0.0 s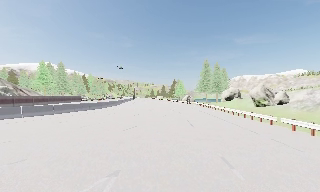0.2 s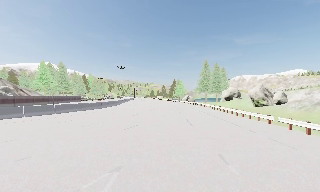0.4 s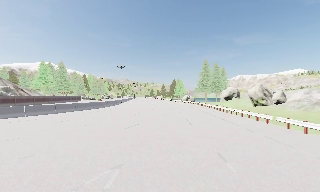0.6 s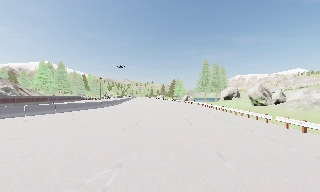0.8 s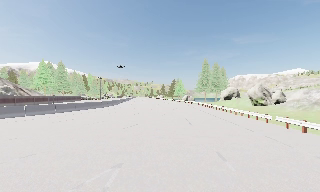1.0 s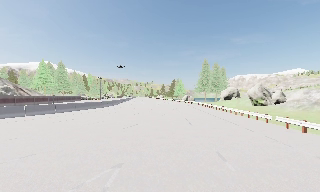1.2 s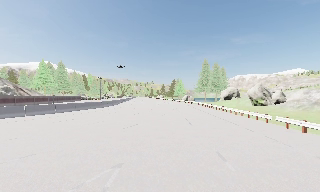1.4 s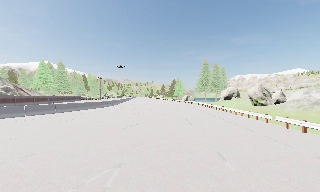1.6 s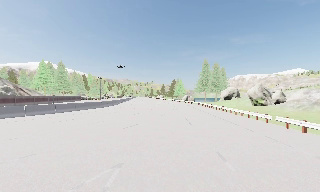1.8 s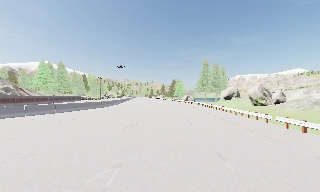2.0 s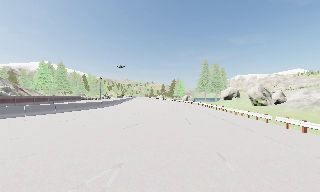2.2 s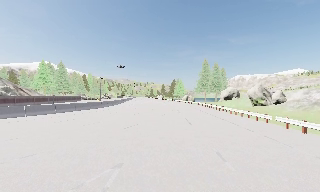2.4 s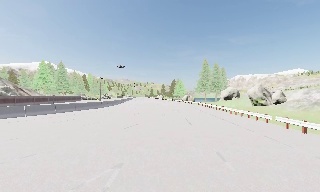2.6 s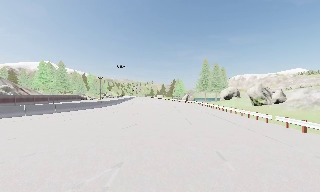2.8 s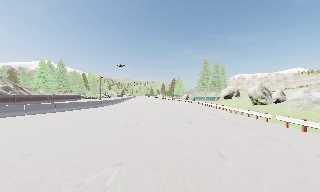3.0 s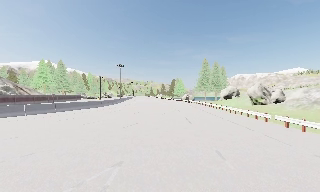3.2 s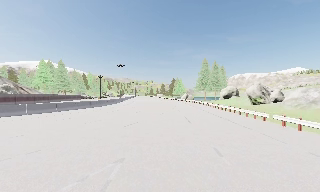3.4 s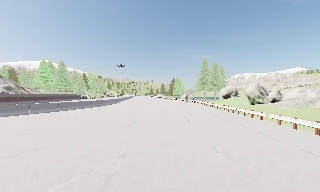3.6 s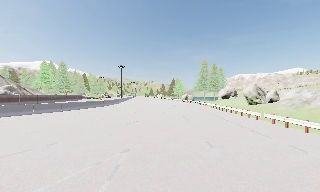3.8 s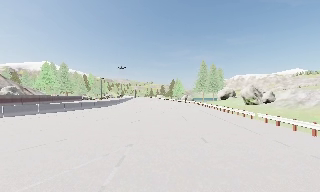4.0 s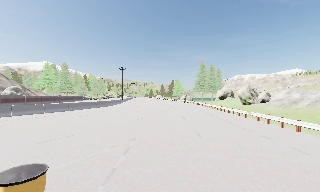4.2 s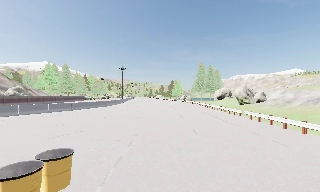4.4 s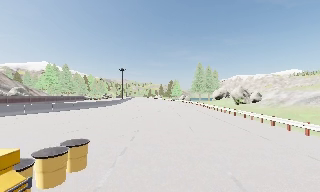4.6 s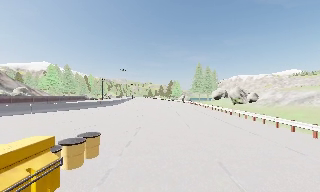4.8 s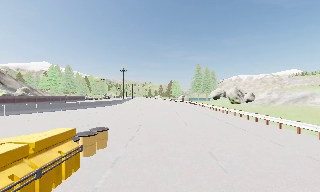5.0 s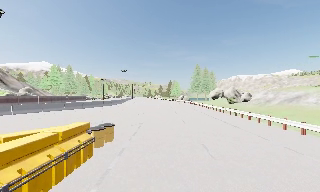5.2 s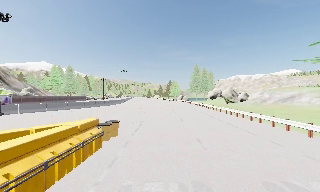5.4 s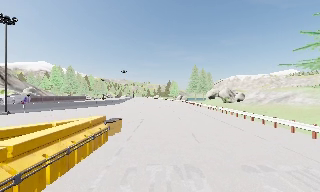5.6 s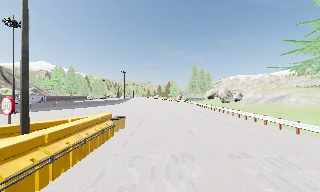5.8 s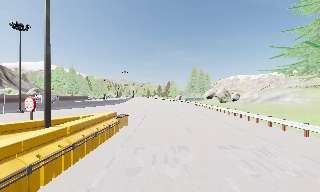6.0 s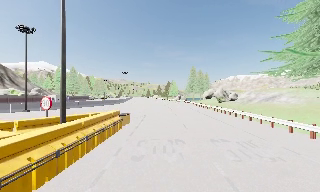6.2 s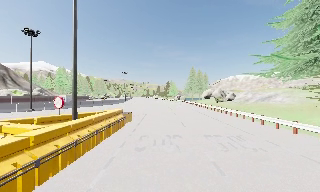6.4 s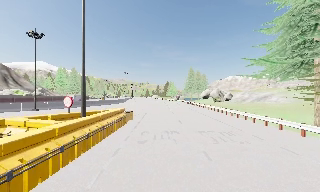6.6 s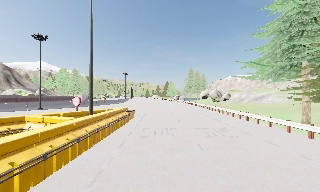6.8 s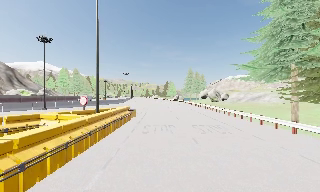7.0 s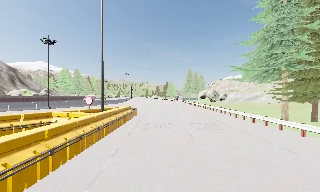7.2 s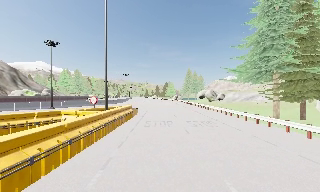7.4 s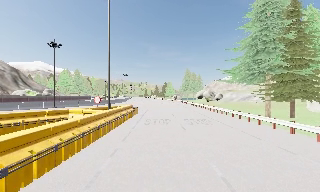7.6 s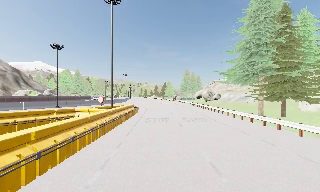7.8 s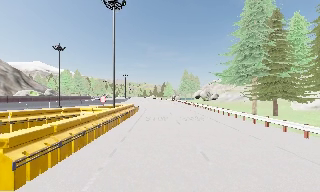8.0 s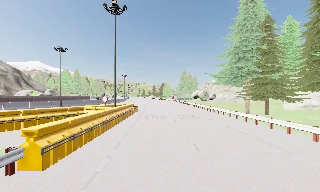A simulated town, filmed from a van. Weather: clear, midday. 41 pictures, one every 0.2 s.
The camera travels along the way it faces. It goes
backward.
0.0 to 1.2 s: The camera shifts only a little, or ends up much as it began.
1.2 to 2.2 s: The camera keeps its place and its aim.
2.2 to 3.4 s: The camera travels backward, about 0.5 m, so what stands in front gets smaller. It gains speed.
3.4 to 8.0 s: The camera travels backward, about 25 m, so what stands in front gets smaller.
The film runs backward here.
